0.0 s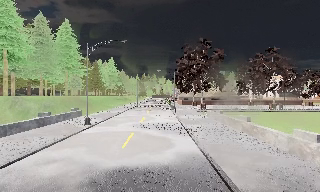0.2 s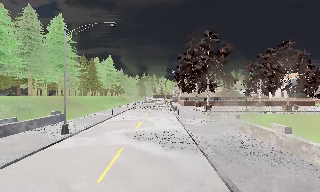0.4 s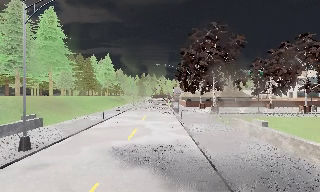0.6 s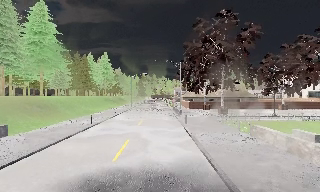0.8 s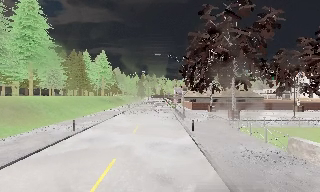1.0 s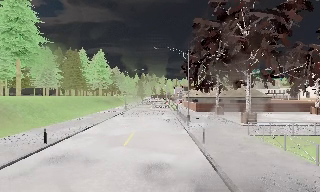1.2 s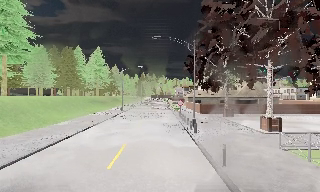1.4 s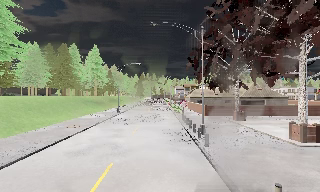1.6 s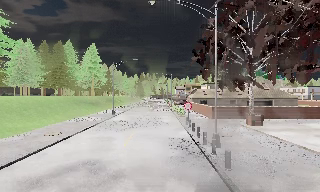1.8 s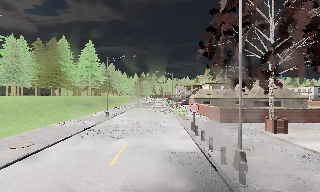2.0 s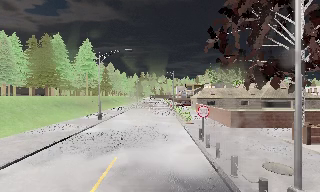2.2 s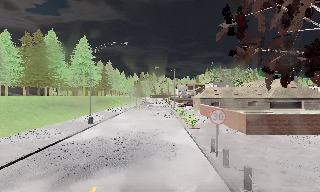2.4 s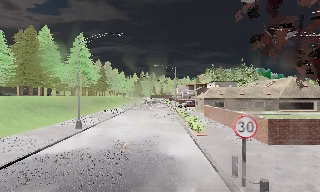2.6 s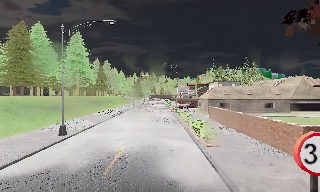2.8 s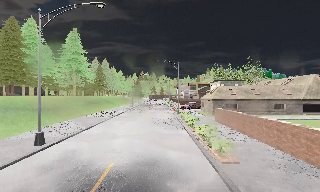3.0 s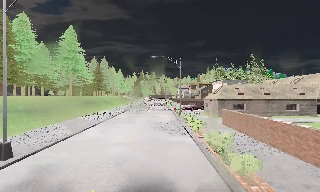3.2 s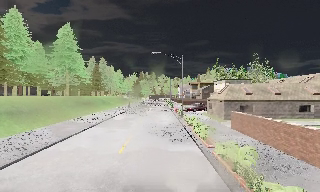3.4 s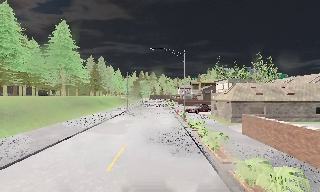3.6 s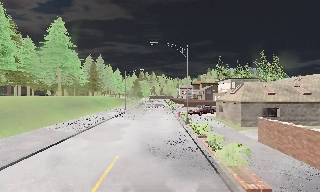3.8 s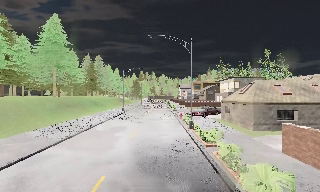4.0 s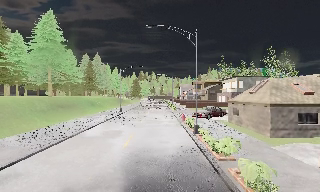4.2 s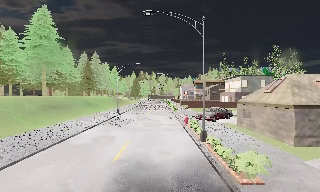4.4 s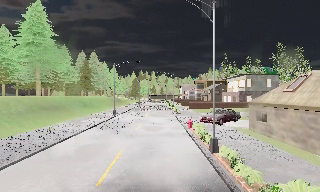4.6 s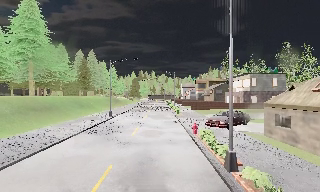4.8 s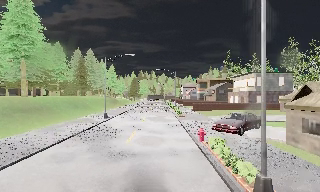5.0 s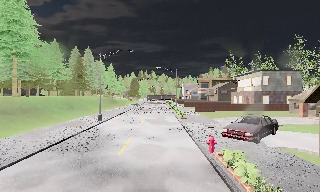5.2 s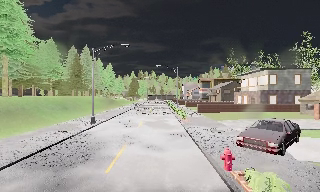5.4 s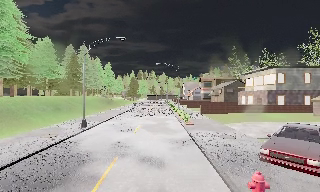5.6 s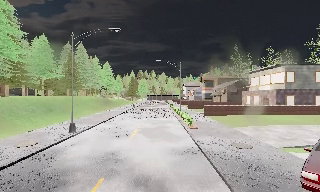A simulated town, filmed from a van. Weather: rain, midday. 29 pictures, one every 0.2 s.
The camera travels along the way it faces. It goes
forward.
0.0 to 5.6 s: The camera travels forward, about 65 m, so what stands in front looms larger. It loses speed.
The film runs forward here.
